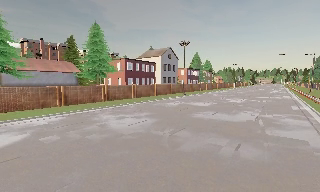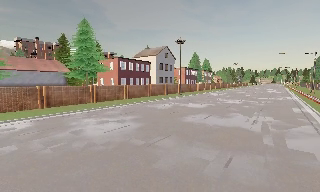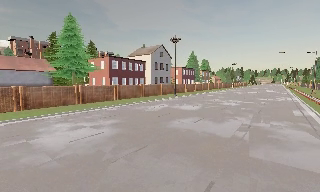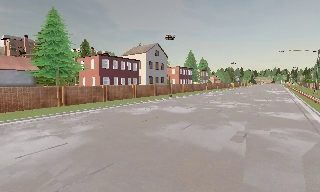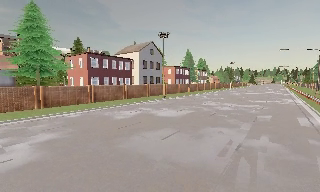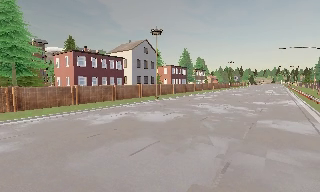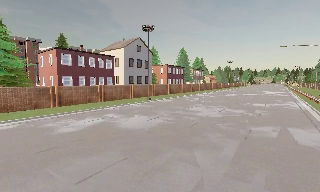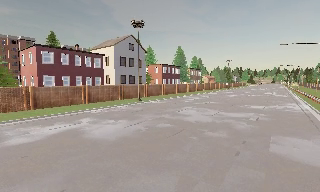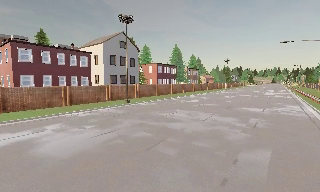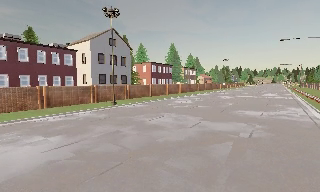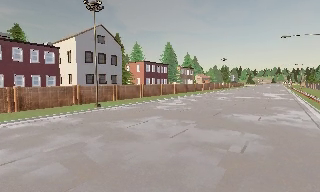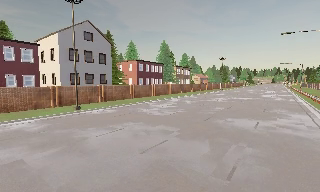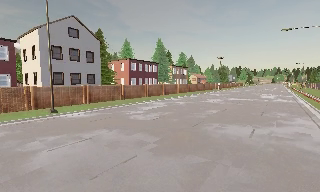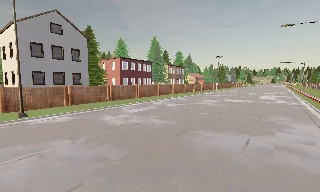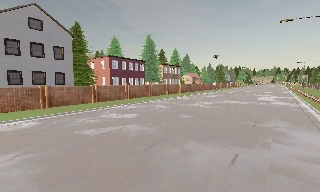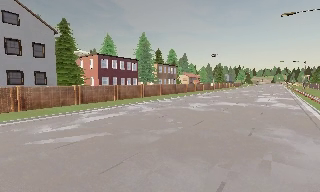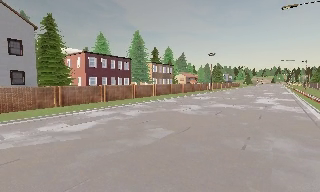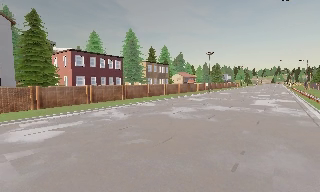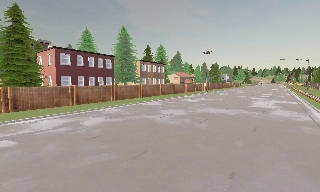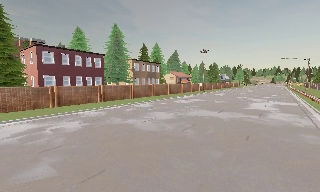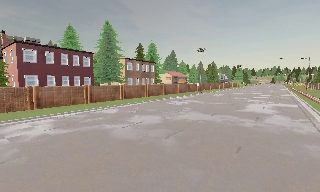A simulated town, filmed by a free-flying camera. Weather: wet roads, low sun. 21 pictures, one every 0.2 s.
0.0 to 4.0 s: The camera travels forward and to its right, about 45 m, so what stands in front looms larger.
The film runs forward here.
